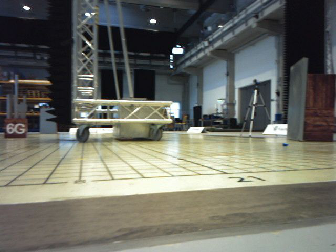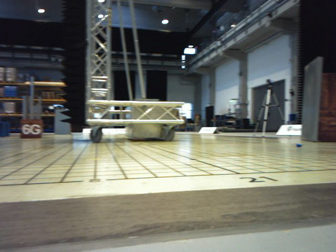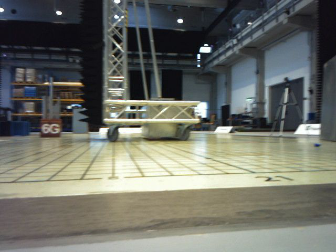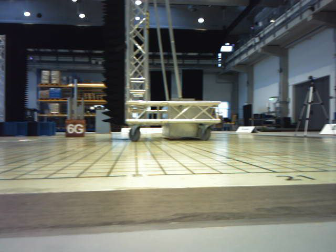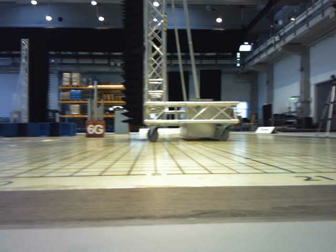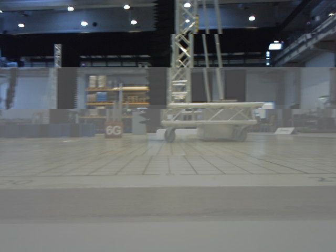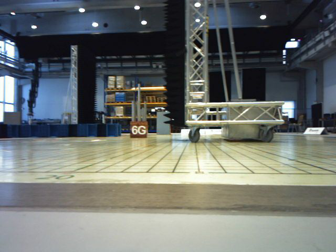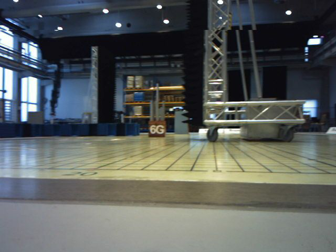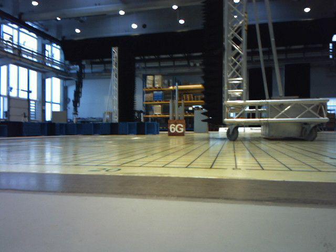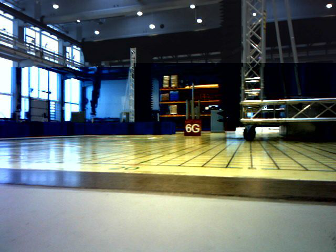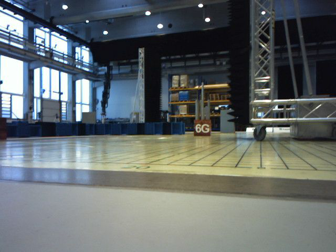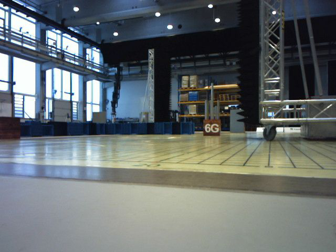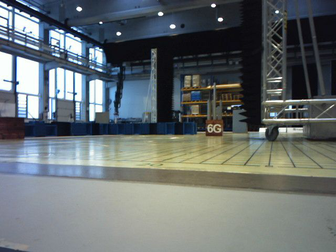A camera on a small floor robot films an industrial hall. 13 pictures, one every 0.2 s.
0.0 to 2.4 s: The scene slides to the right, as the camera pans about 40 degrees to its left. It travels backward, about 0.4 m.
The film runs backward here.
